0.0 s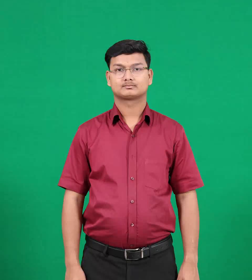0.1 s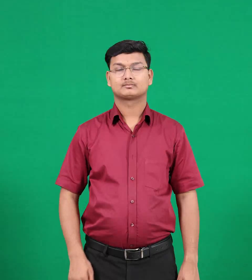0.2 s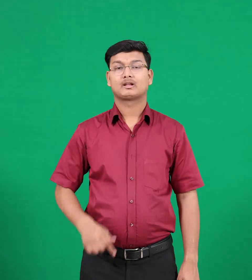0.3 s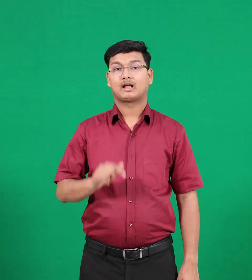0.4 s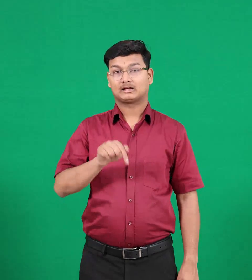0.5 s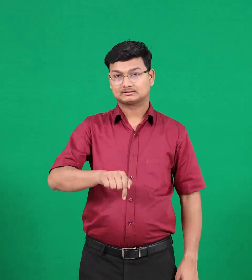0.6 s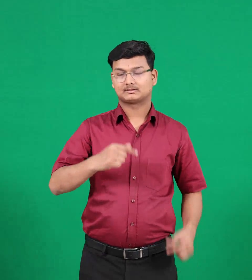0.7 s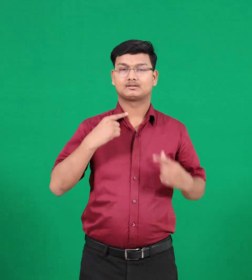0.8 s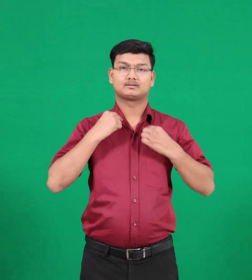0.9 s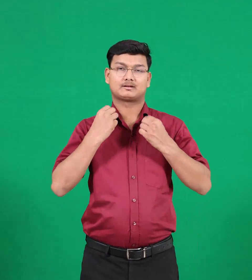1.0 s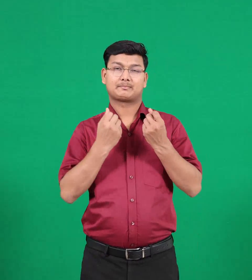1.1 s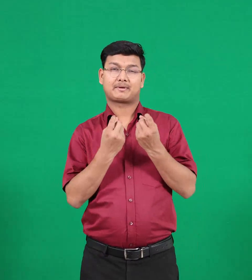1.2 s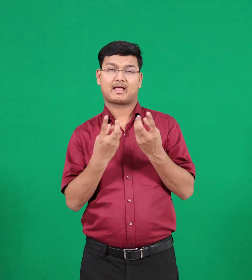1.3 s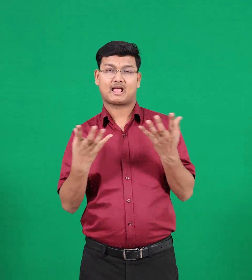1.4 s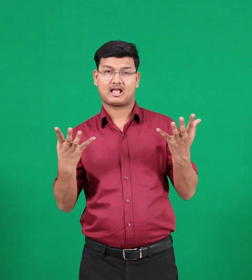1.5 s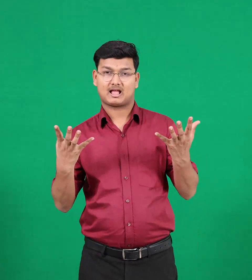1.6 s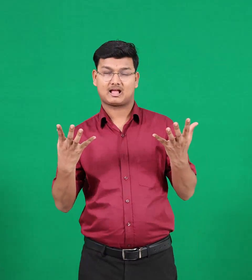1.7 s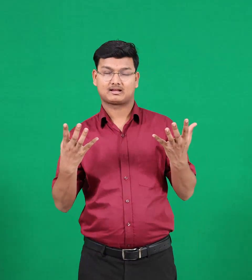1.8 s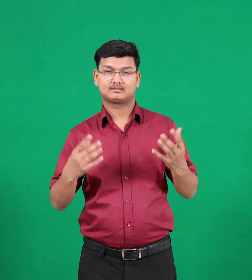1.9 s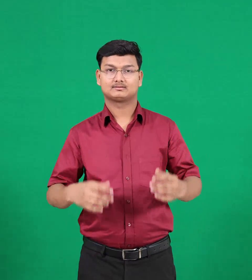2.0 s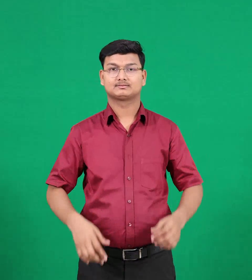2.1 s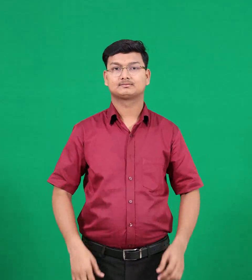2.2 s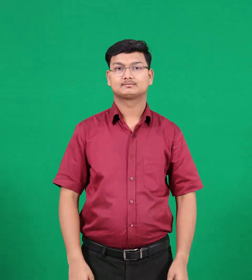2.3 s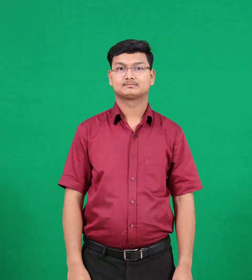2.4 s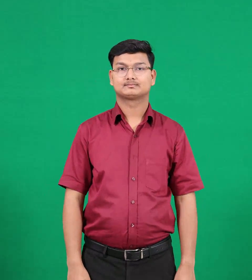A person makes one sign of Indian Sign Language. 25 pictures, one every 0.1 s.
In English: clothing
